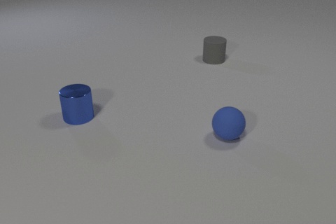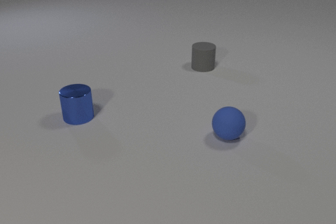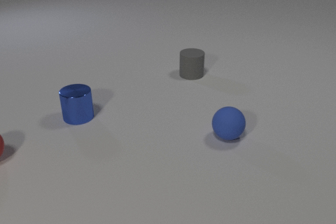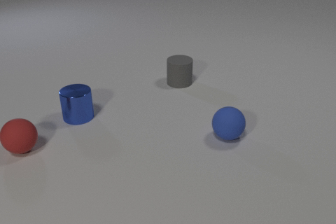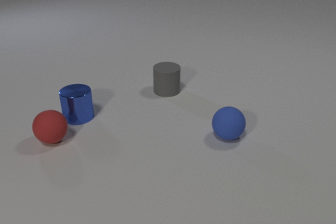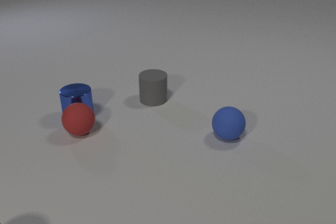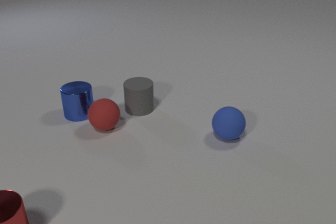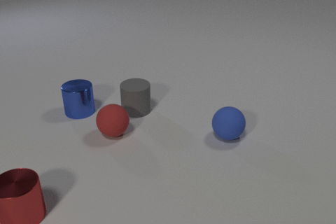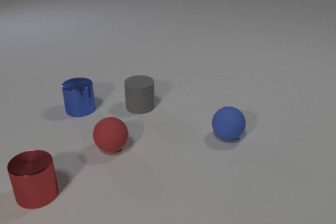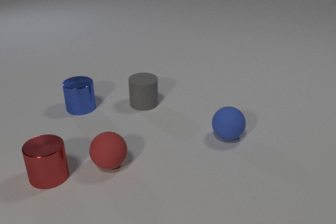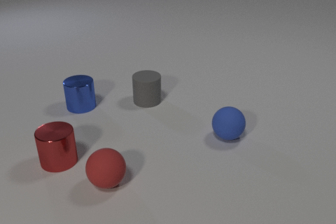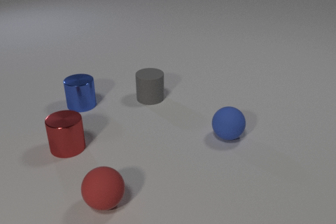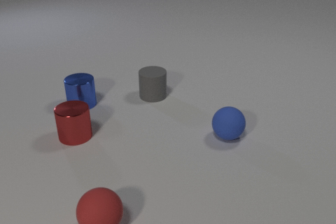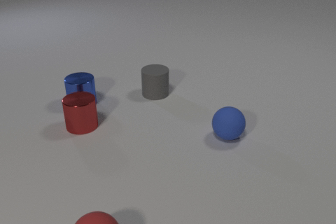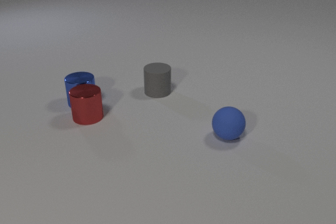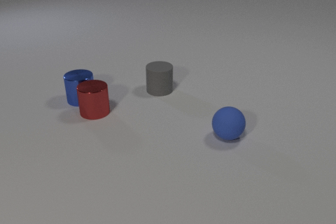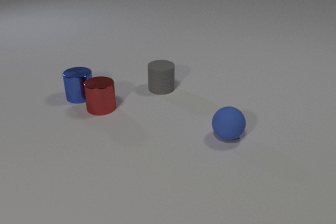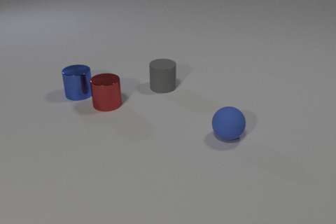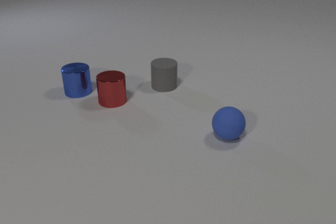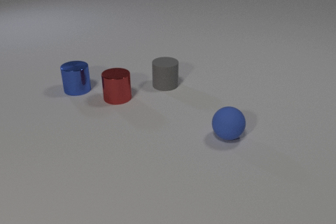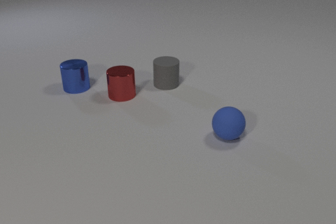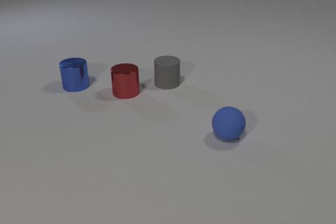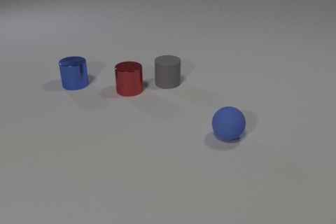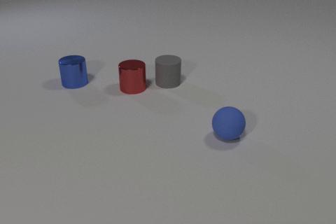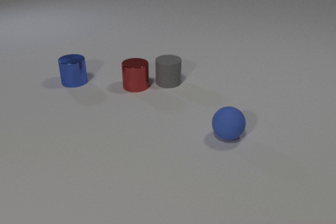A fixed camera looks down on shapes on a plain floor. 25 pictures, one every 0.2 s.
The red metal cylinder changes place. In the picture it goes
away from the camera.
The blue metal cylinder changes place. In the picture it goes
away from the camera.
0.0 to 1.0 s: The red rubber sphere comes in at the left edge, rolls to the right. The gray rubber cylinder slides toward the camera and to the left. The red rubber sphere and the blue metal cylinder collide.
1.0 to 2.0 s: The red rubber sphere rolls toward the camera. The gray rubber cylinder slides to the left. The red metal cylinder slides away from the camera and to the right. The blue metal cylinder slides away from the camera. The red rubber sphere and the gray rubber cylinder collide.
2.0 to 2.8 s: The red rubber sphere rolls toward the camera, leaves at the bottom edge. The gray rubber cylinder slides away from the camera and to the right. The red metal cylinder slides away from the camera and to the right. The blue metal cylinder slides away from the camera.
2.8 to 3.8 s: The gray rubber cylinder slides away from the camera and to the right. The red metal cylinder slides away from the camera and to the right. The blue metal cylinder slides away from the camera. The red metal cylinder and the blue metal cylinder collide.
3.8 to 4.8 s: The gray rubber cylinder slides away from the camera. The red metal cylinder slides away from the camera and to the right. The blue metal cylinder slides away from the camera.
What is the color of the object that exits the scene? red.
What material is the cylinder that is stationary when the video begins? metal.
How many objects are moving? 4.
